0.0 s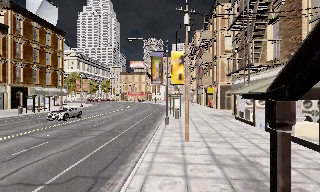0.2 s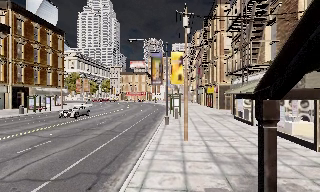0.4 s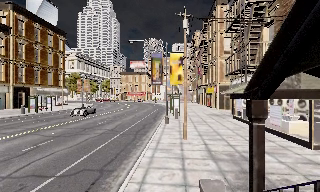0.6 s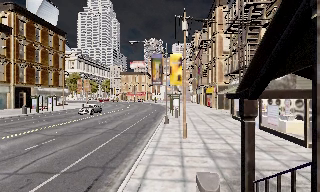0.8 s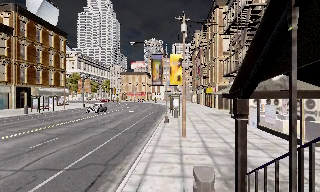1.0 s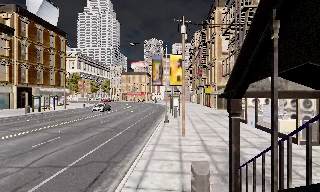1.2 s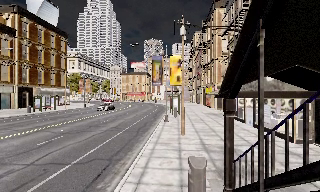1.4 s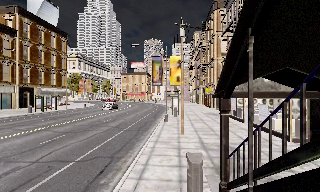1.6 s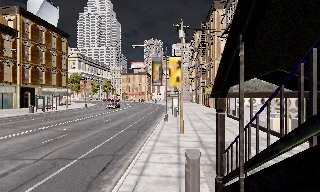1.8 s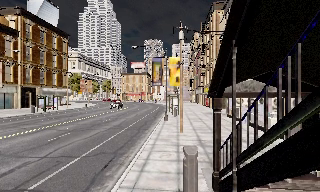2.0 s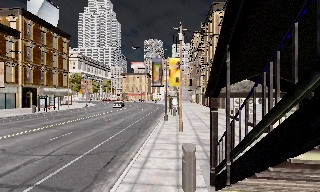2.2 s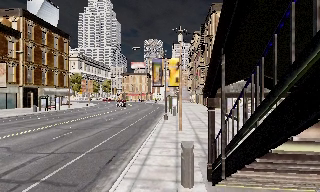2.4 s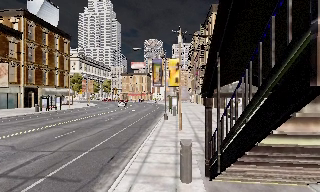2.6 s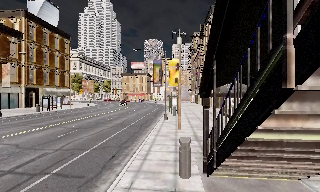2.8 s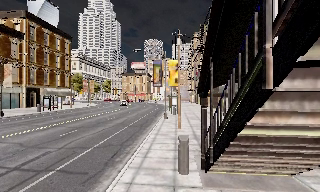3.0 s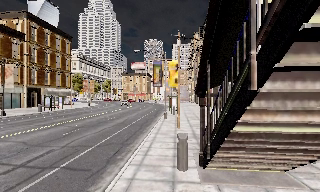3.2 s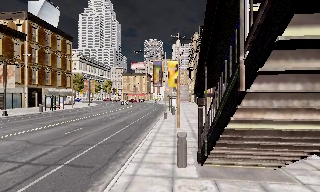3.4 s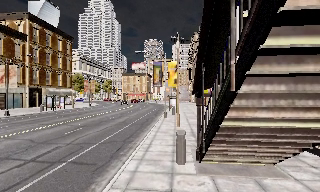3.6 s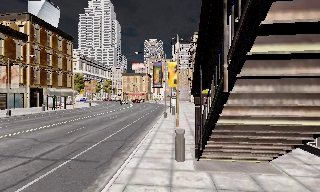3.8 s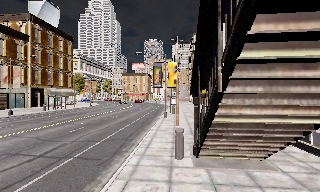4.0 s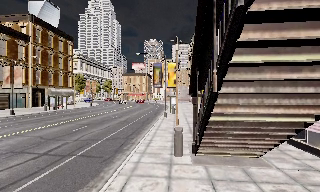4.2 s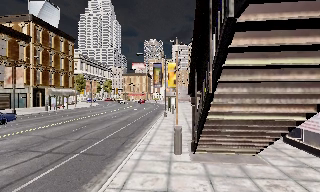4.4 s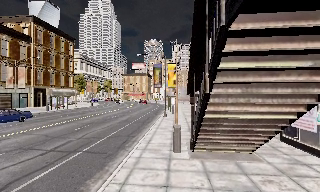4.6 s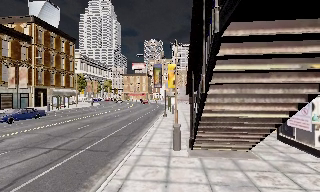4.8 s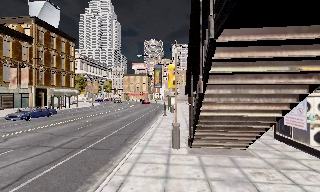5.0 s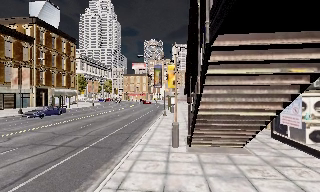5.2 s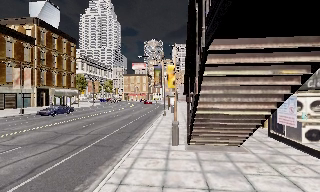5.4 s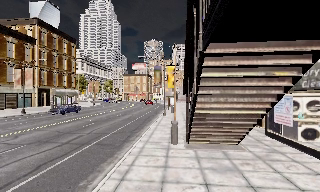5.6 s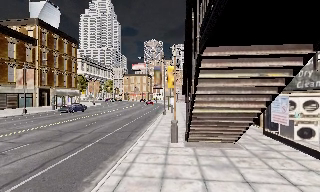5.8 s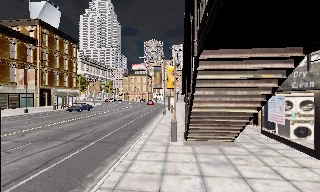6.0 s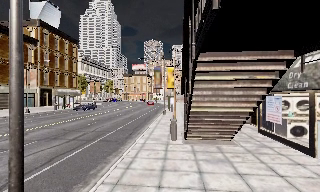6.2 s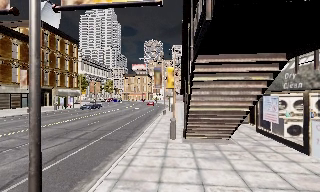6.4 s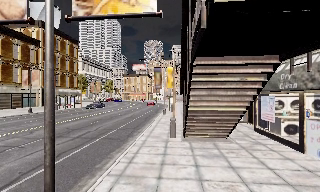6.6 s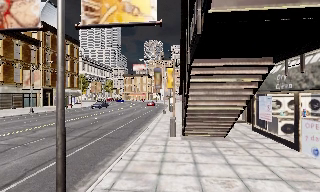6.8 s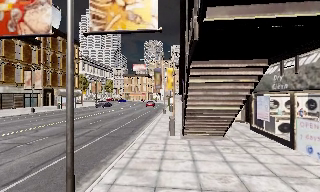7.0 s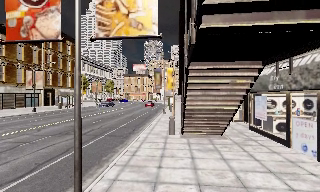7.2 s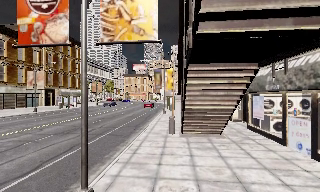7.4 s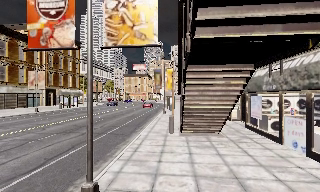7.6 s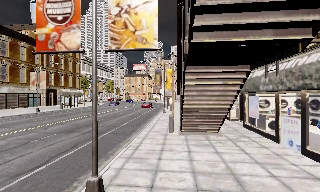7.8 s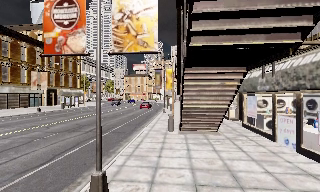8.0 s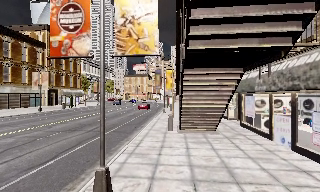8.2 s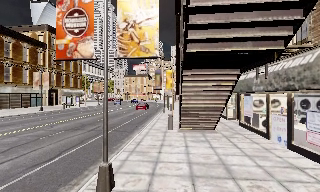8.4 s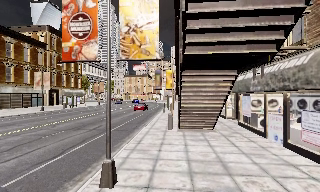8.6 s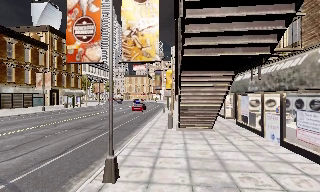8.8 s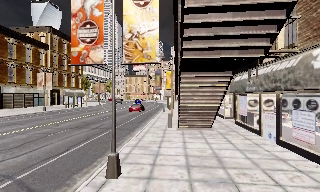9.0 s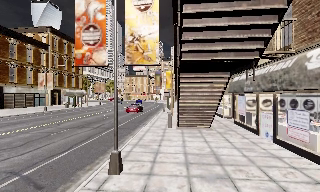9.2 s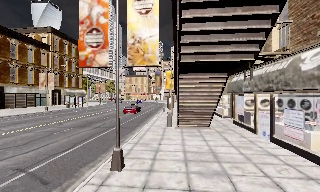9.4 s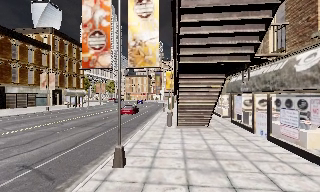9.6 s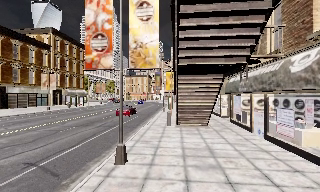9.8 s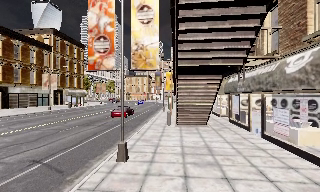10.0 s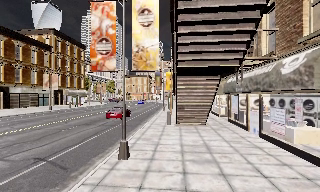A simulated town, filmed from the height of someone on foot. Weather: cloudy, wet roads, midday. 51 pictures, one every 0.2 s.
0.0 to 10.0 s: The camera travels backward, about 12 m, so what stands in front gets smaller.
The film runs backward here.
